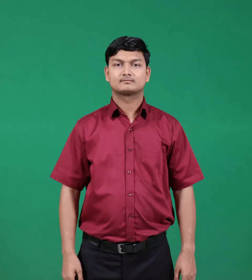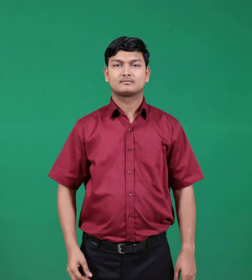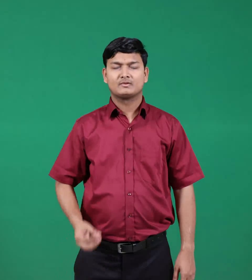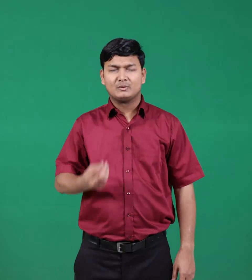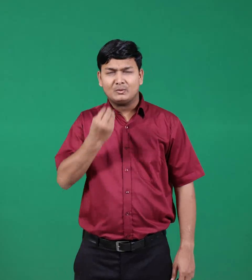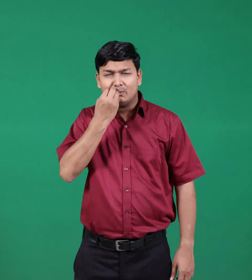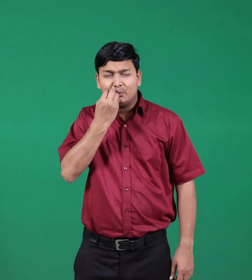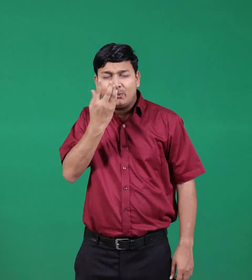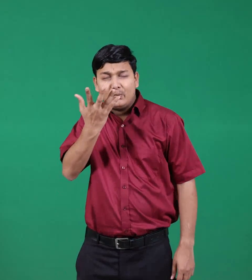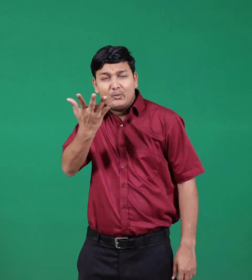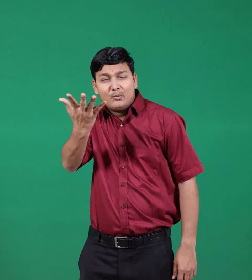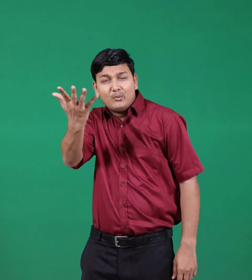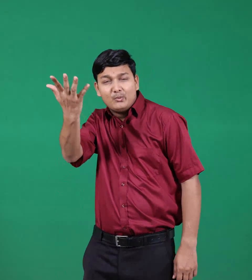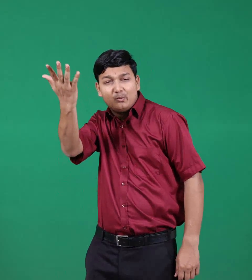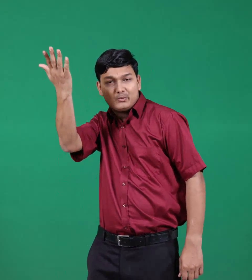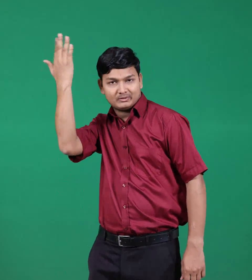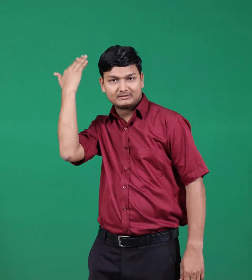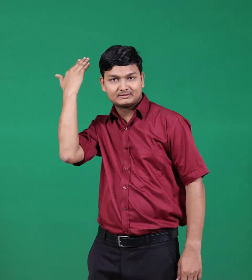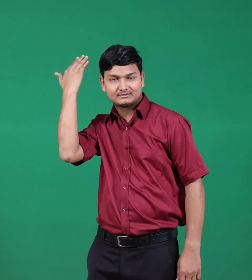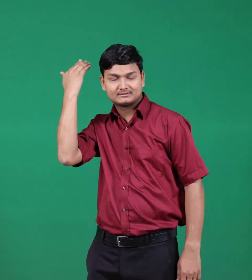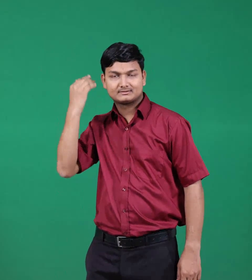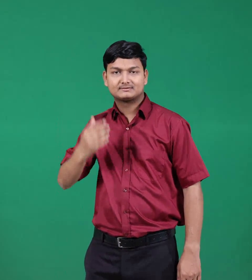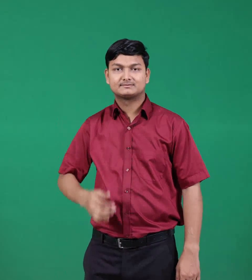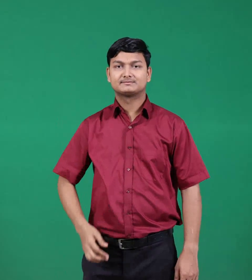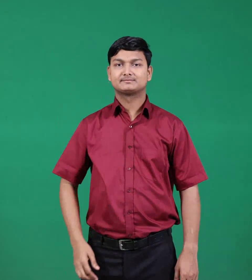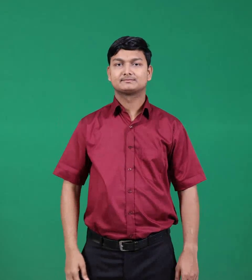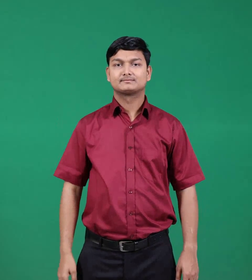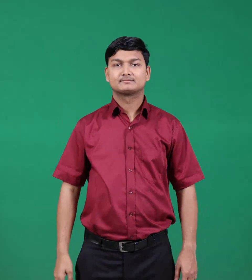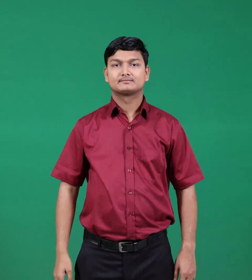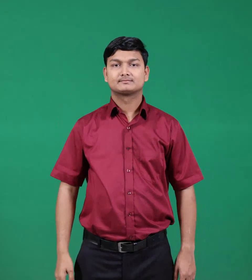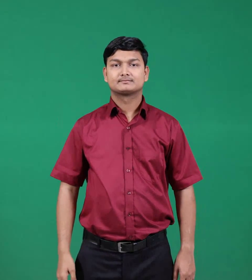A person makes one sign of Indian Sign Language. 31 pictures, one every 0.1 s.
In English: oldest
